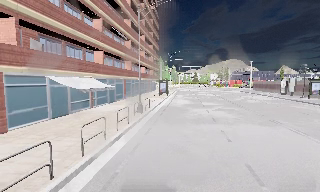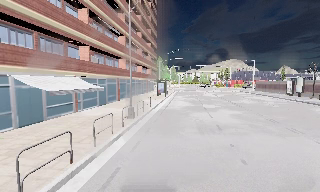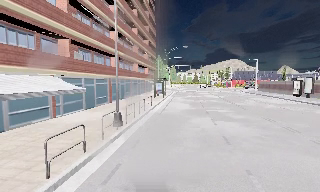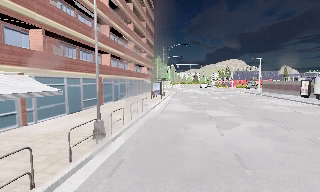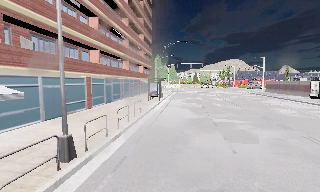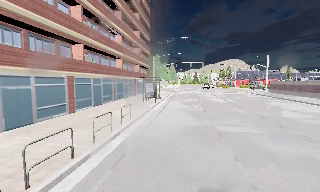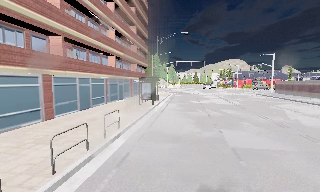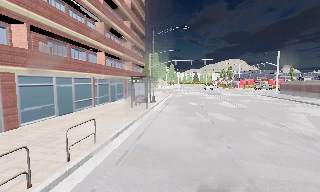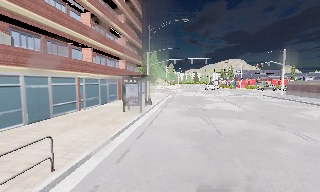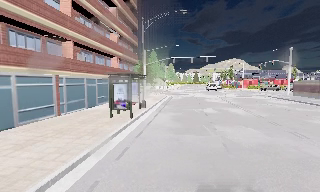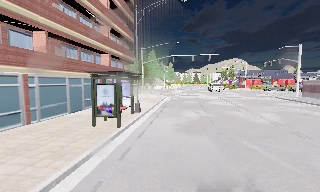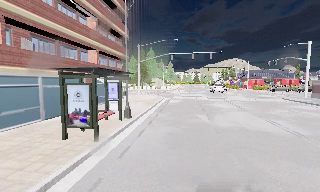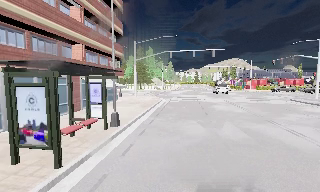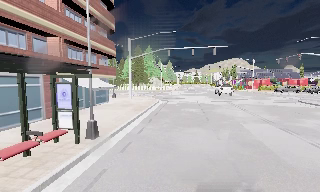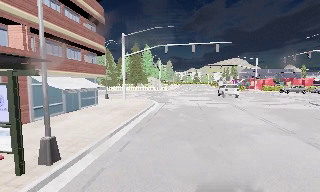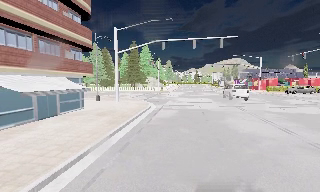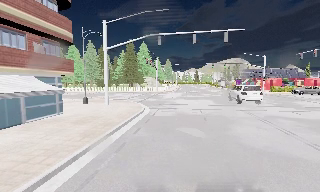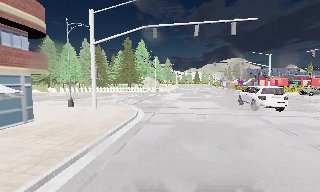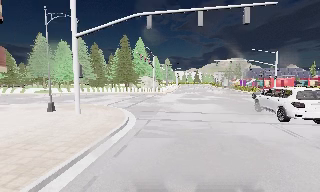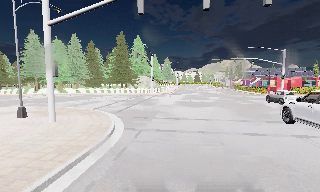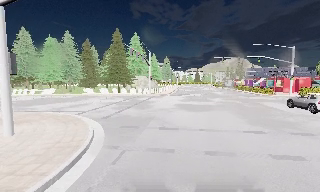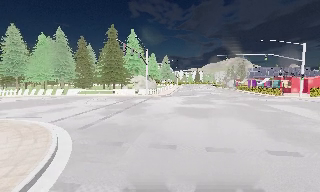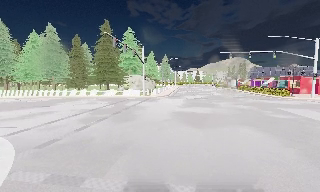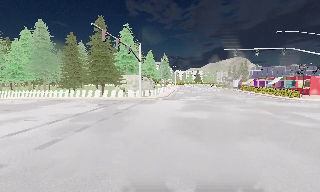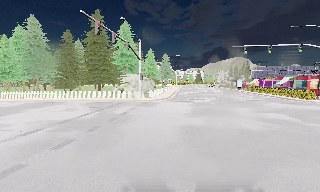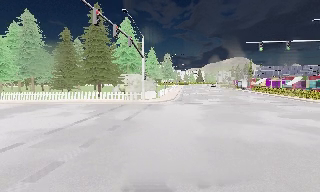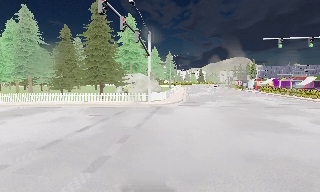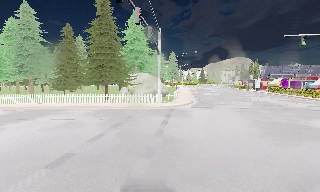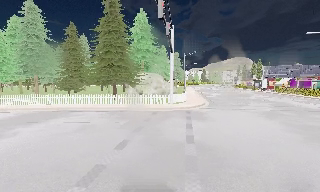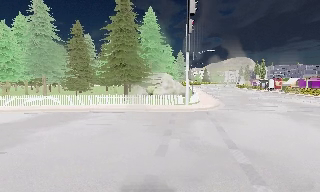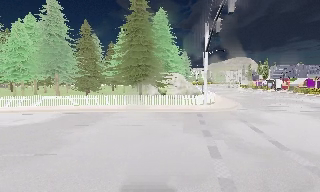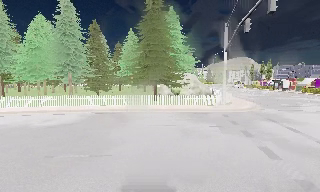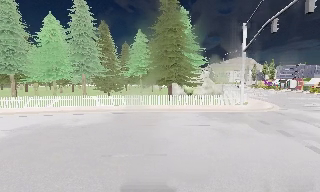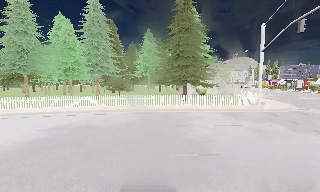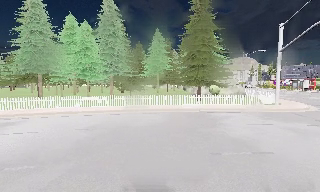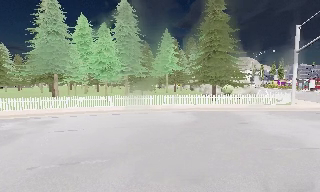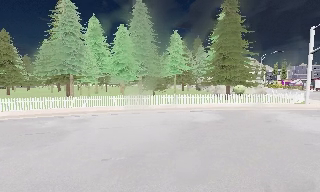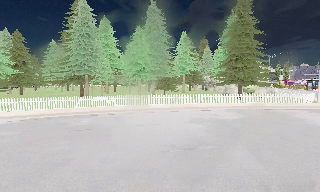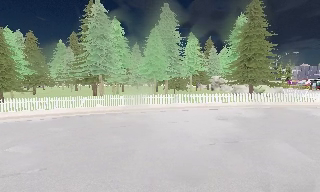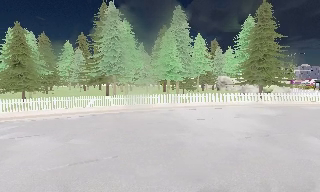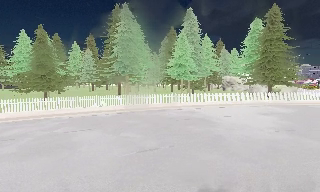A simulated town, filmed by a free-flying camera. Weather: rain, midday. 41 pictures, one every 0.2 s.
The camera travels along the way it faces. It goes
forward.
0.0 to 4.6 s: The camera travels forward, about 45 m, so what stands in front looms larger.
4.6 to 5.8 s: The camera travels forward and to its left, about 10 m, so what stands in front looms larger.
5.8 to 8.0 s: The camera travels to its left, about 20 m, so close, fixed things drift to the right.
The film runs backward here.
